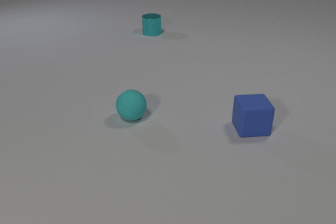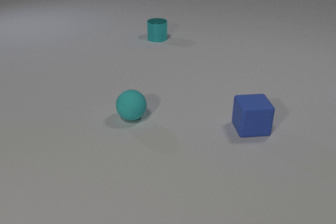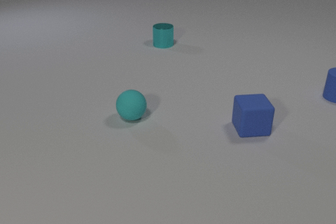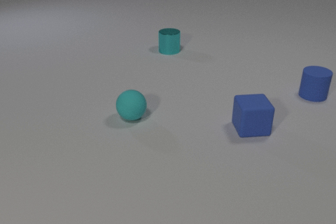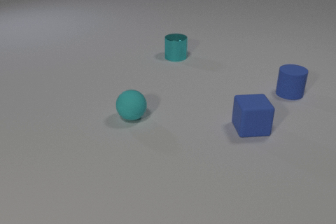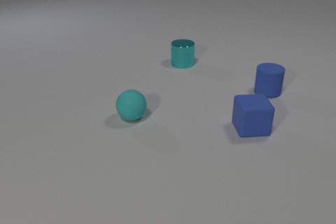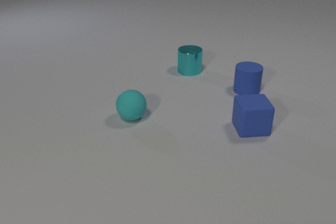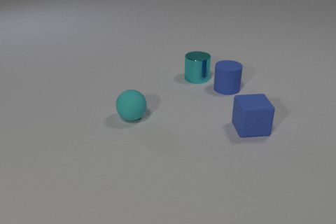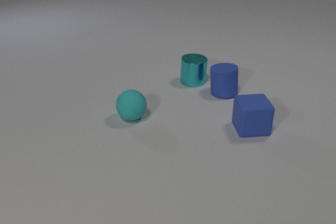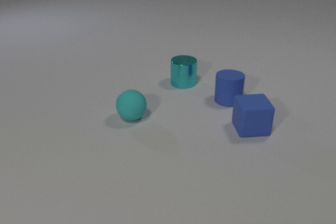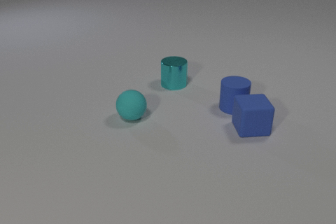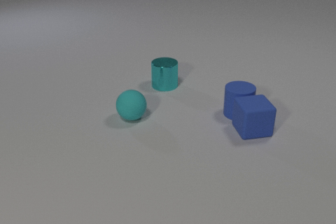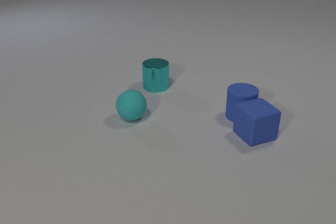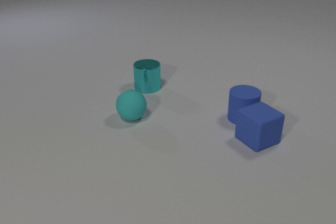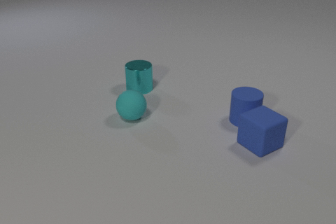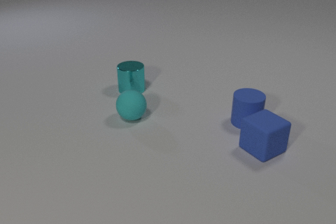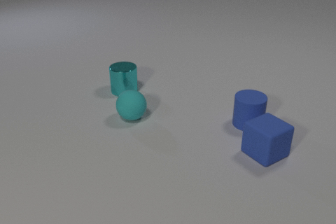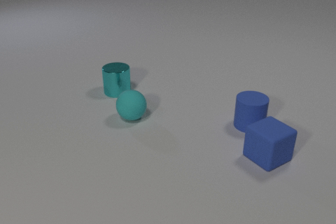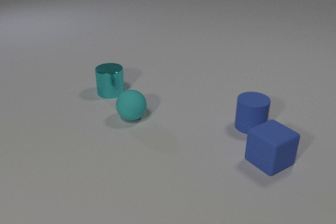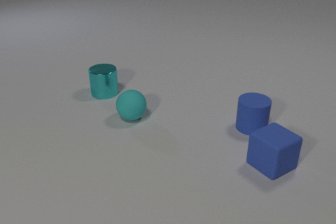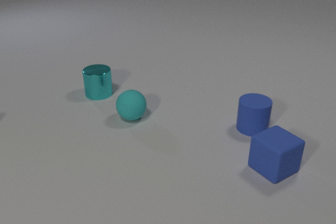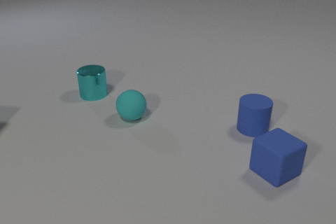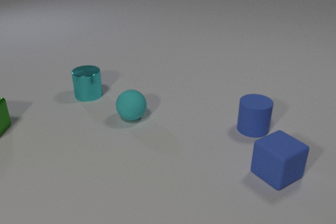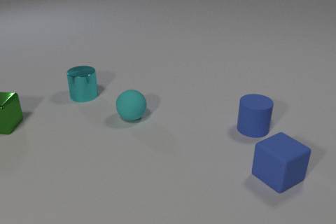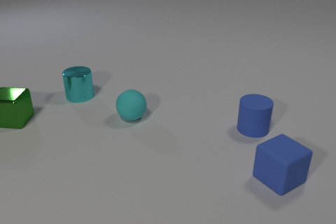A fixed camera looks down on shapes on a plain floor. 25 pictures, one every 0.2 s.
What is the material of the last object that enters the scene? metal.
Are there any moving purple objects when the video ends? no.
Are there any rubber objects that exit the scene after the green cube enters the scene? no.
0.0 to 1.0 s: The blue rubber cylinder comes in at the right edge, slides to the left. The cyan metal cylinder slides toward the camera.
1.0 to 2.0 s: The blue rubber cylinder slides toward the camera and to the left. The cyan metal cylinder slides toward the camera. The blue rubber cylinder and the cyan metal cylinder collide.
2.0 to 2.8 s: The blue rubber cylinder slides toward the camera and to the right. The cyan metal cylinder slides to the left. The blue rubber cube slides toward the camera, spins counterclockwise seen from above by about 30 degrees, its near face sliding to the right. The blue rubber cylinder and the blue rubber cube collide.
2.8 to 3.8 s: The blue rubber cylinder slides toward the camera and to the right. The cyan metal cylinder slides to the left. The blue rubber cube slides toward the camera.
3.8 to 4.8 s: The cyan metal cylinder slides to the left. The blue rubber cube slides toward the camera and to the right. The green metal cube comes in at the left edge, slides to the right and away from the camera.
